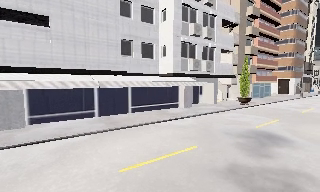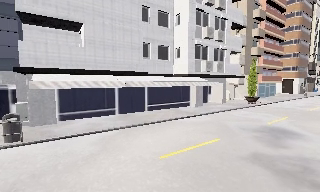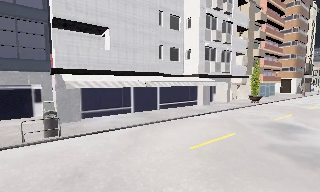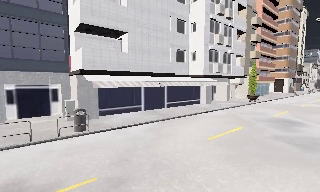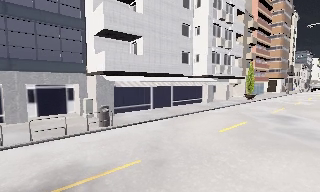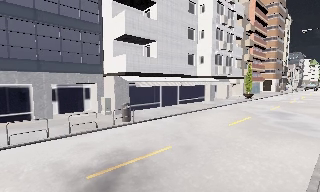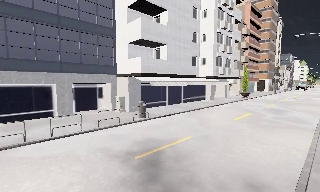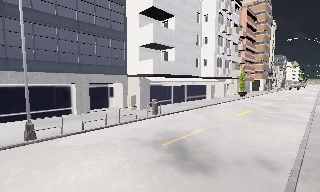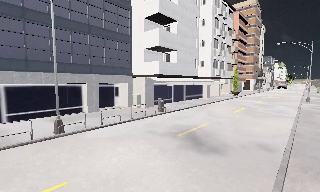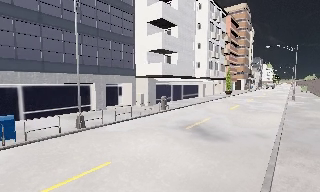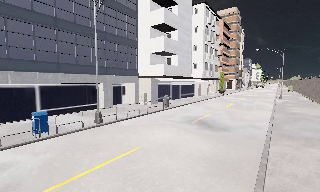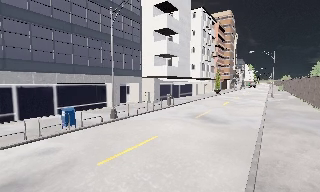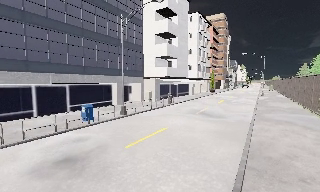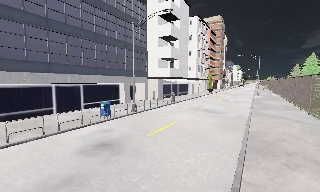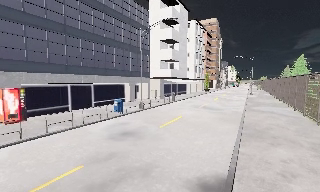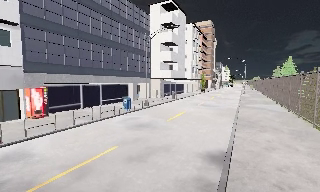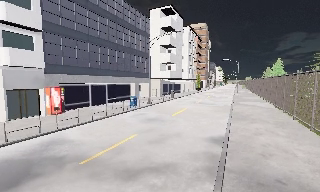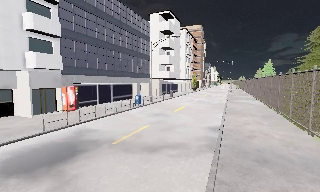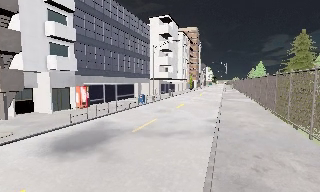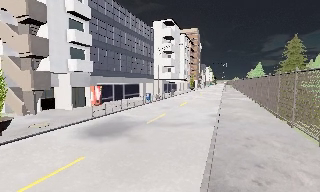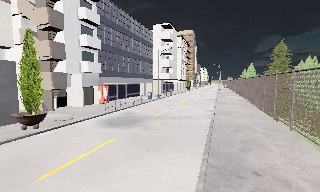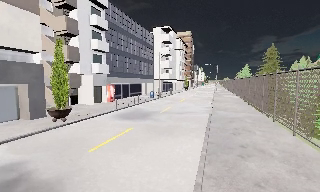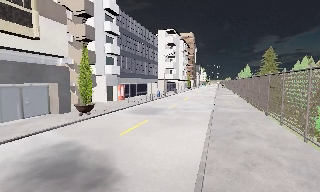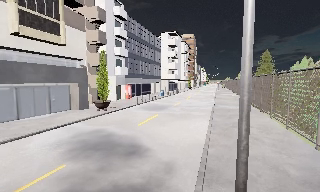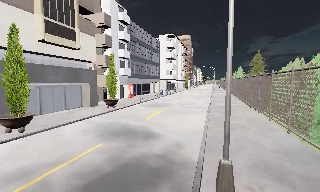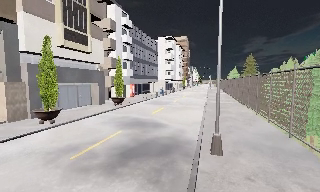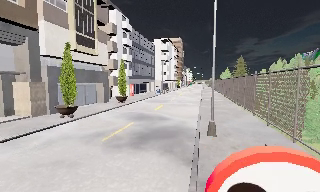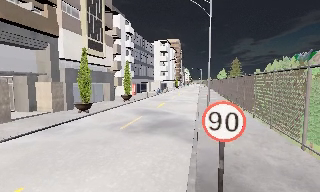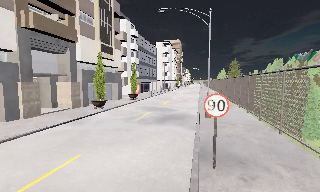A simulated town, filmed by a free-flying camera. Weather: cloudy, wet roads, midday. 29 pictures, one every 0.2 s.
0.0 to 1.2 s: The camera travels to its left and backward, about 10 m, so close, fixed things drift to the right.
1.2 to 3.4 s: The camera pans to its right, which is clockwise from overhead, by about 25 degrees. It travels backward and to its left, about 19 m, so what stands in front gets smaller.
3.4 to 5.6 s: The camera travels backward, about 20 m, so what stands in front gets smaller.
The film runs backward here.
